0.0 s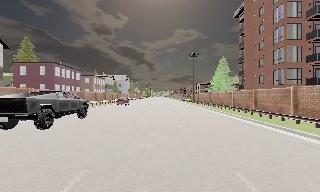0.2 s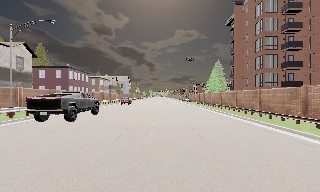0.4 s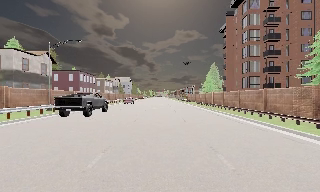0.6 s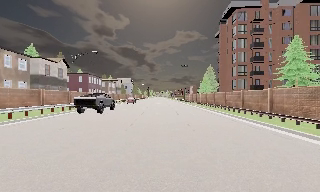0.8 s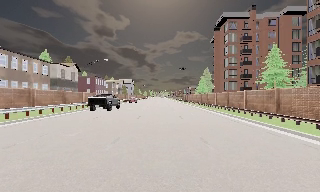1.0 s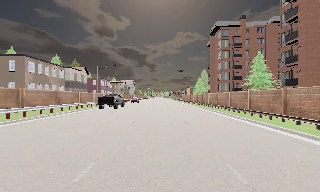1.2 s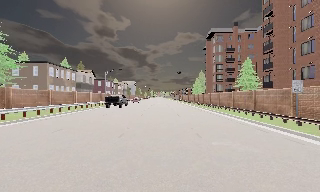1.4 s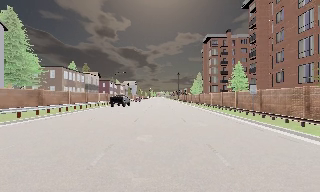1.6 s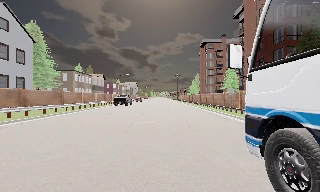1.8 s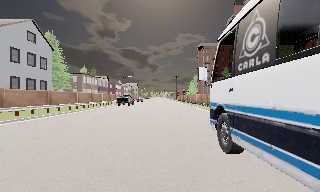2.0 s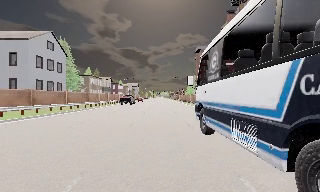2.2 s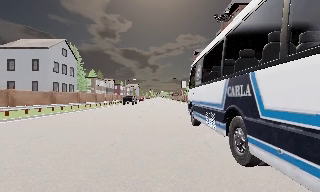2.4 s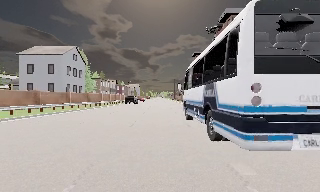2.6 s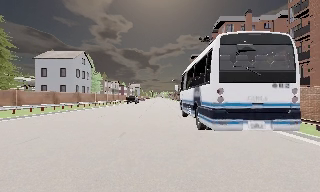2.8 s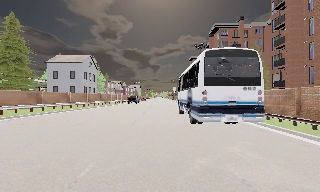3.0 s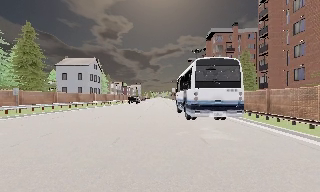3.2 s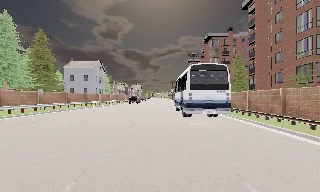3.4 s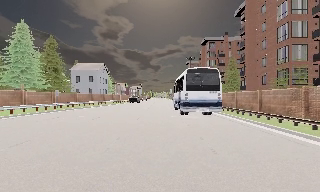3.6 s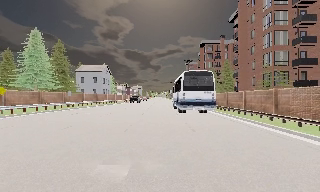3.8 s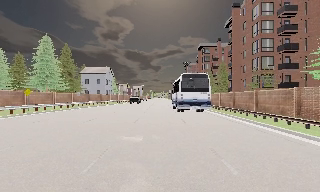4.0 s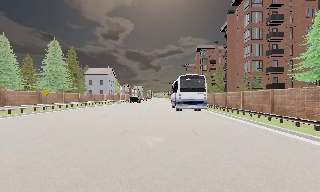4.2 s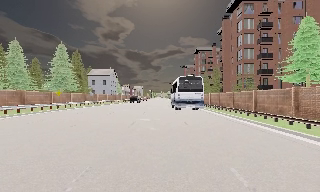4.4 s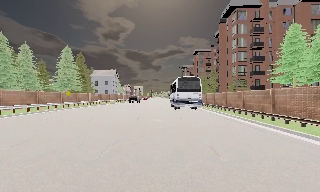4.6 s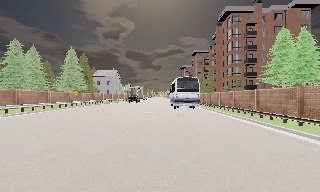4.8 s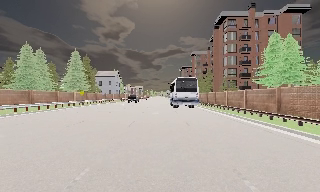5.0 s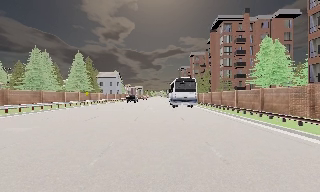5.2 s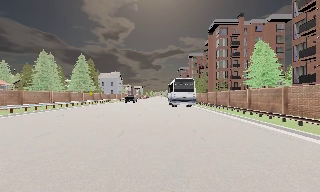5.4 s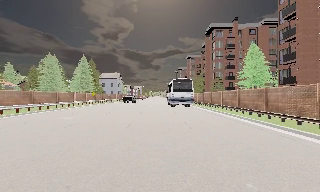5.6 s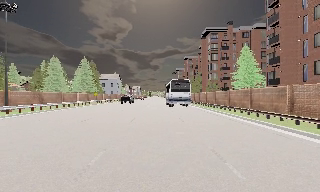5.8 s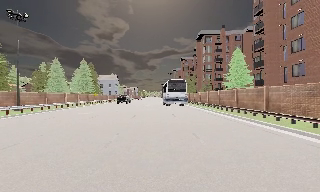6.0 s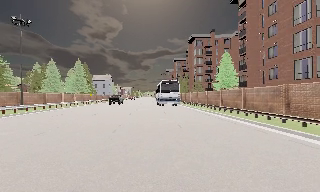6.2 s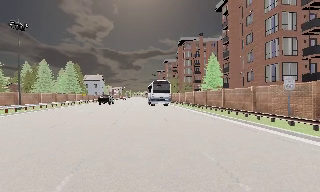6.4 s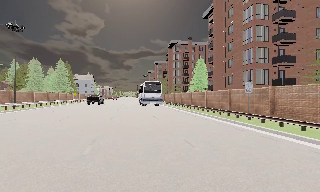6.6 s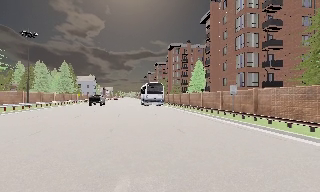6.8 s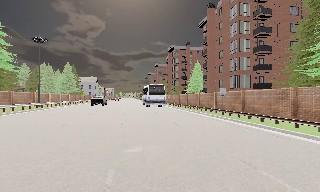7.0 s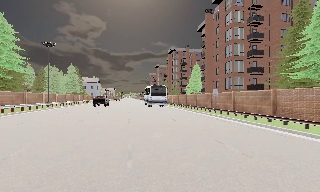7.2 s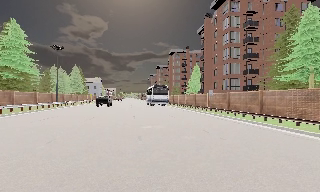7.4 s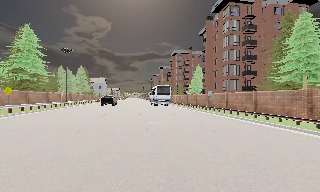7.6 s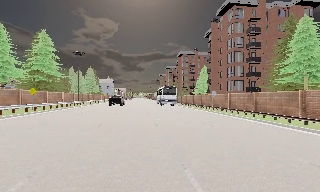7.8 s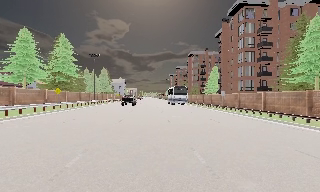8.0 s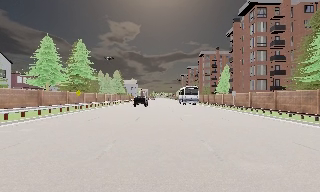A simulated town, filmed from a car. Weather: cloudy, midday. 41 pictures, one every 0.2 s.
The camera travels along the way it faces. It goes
backward.
0.0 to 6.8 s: The scene slides to the left, as the camera pans about 10 degrees to its right. It travels backward, about 110 m, so what stands in front gets smaller. It loses speed.
6.8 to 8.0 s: The camera swings to its left by about 10 degrees, and the scene slides to the right. It travels backward, about 10 m, so what stands in front gets smaller. It loses speed.
The film runs backward here.
